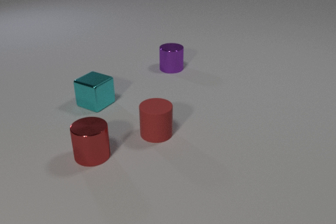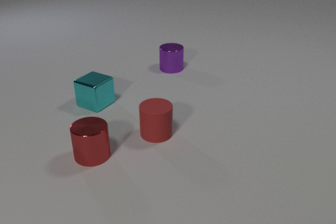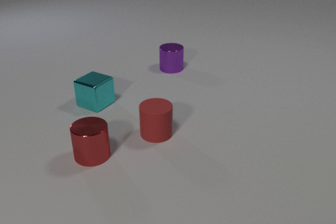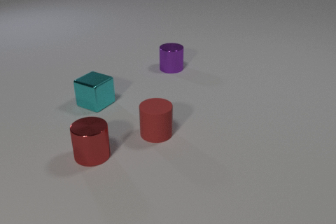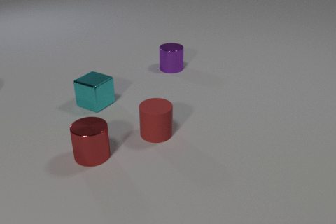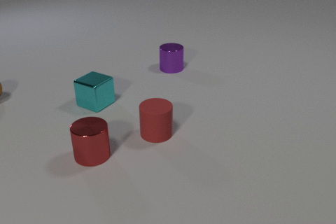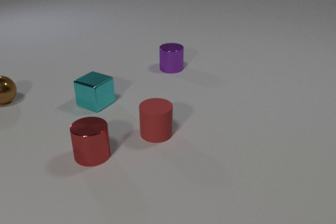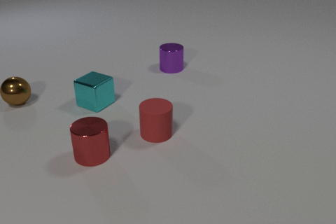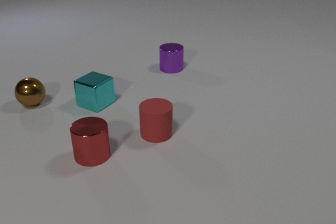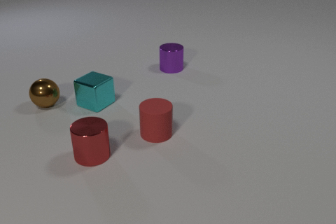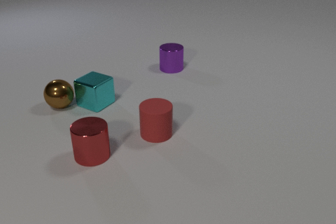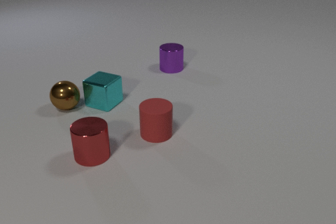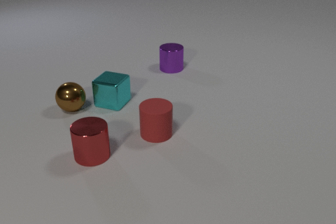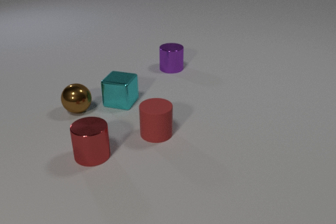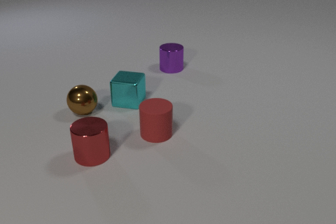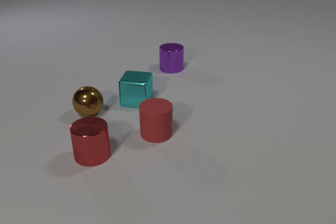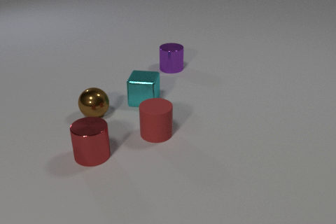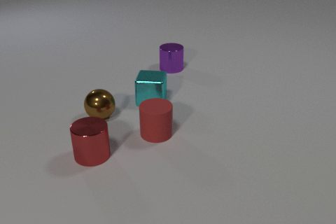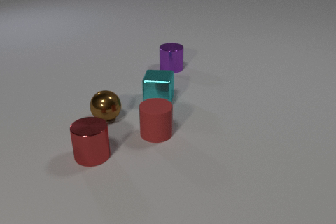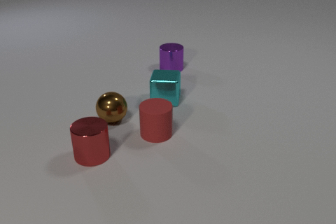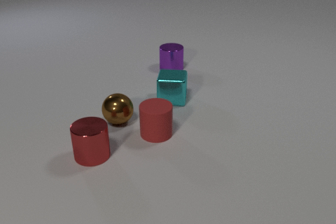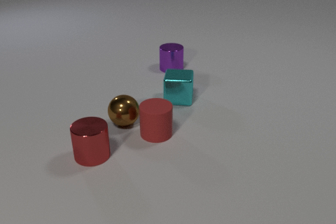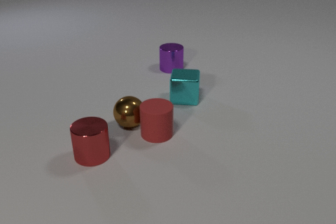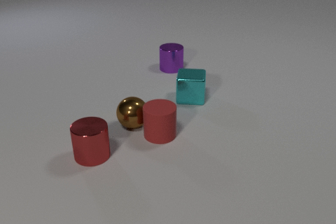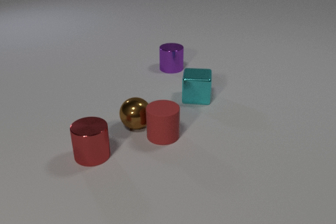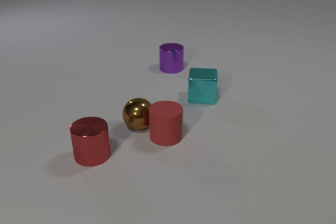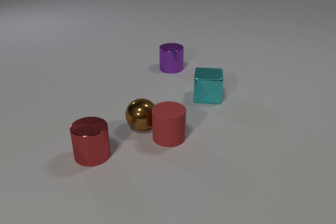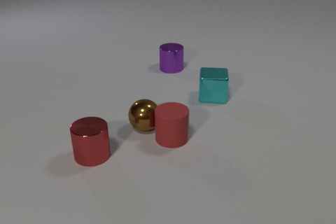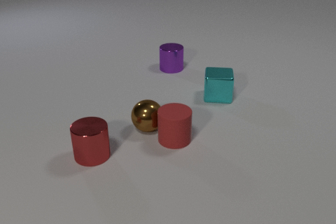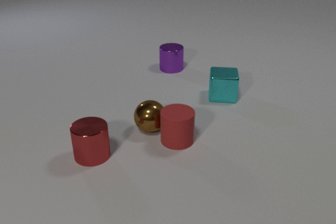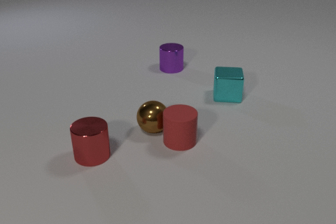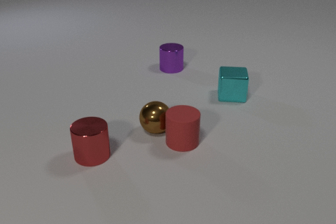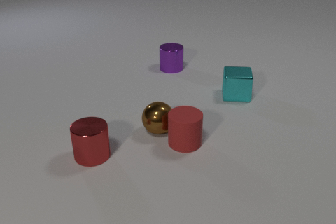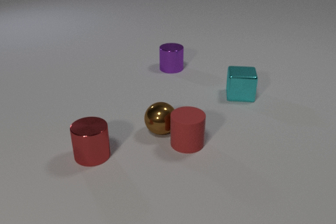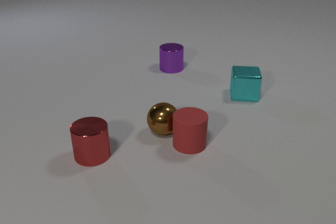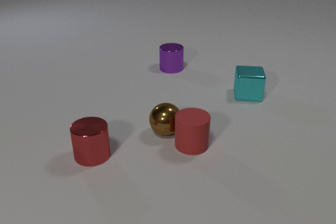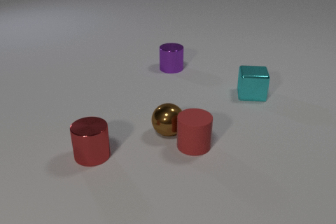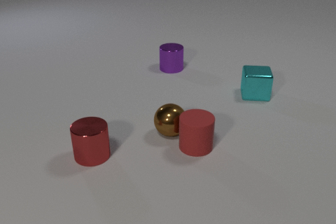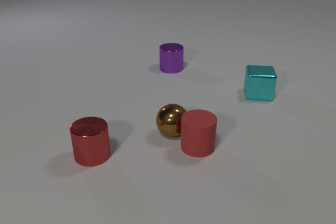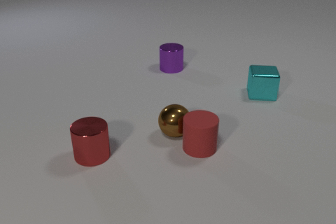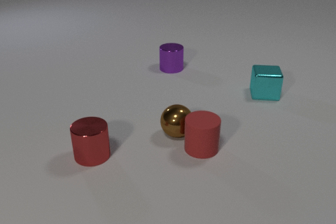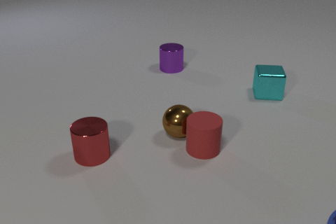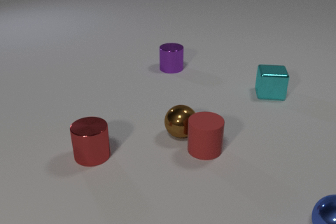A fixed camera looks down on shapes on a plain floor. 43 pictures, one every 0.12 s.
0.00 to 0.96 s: The brown metal sphere comes in at the left edge, rolls to the right and toward the camera.
0.96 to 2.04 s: The brown metal sphere rolls to the right and toward the camera. The cyan metal cube slides to the right, spins so that its near face slides to the right, counterclockwise seen from above. The brown metal sphere and the cyan metal cube collide.
2.04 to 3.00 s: The brown metal sphere rolls to the right and toward the camera. The cyan metal cube slides to the right. The red rubber cylinder slides to the right. The brown metal sphere and the red rubber cylinder collide.
3.00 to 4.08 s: The brown metal sphere rolls to the right and toward the camera. The cyan metal cube slides to the right. The red rubber cylinder slides to the right and toward the camera.
4.08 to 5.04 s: The brown metal sphere rolls to the right. The cyan metal cube slides to the right. The red rubber cylinder slides to the right and toward the camera. The blue metal sphere comes in at the right edge, rolls to the left and away from the camera.
What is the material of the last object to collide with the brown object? rubber.
Are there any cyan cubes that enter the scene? no.
What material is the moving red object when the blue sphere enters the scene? rubber.
